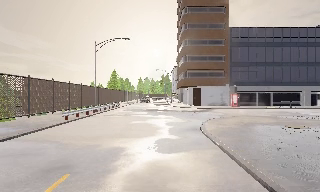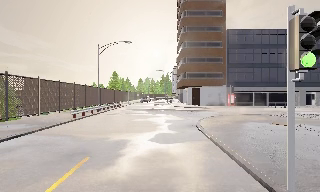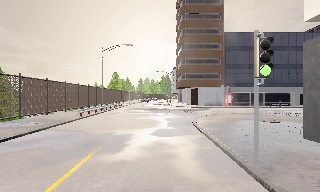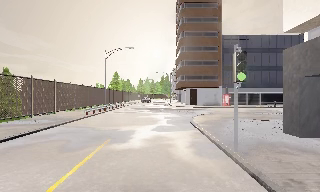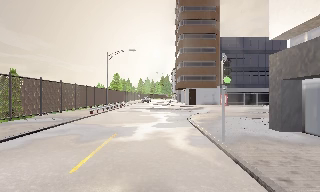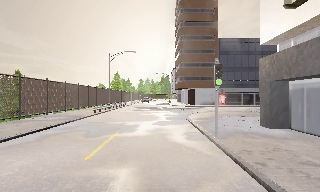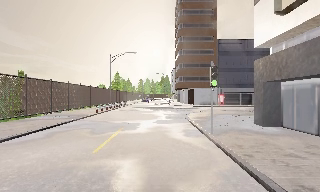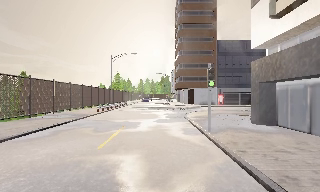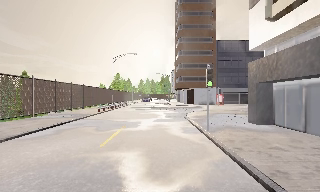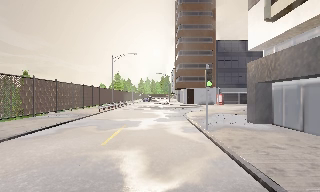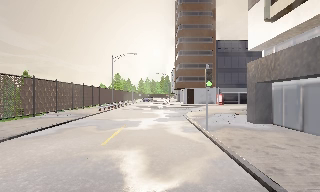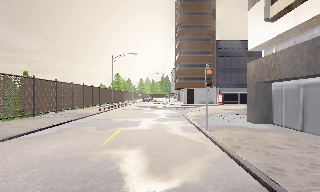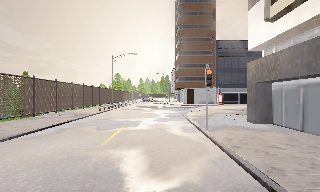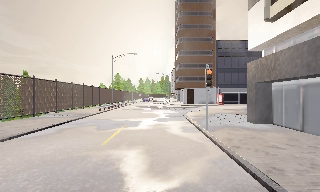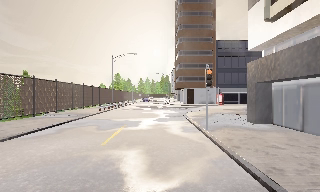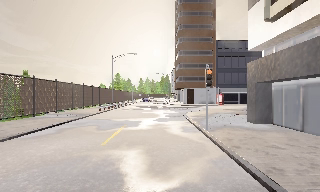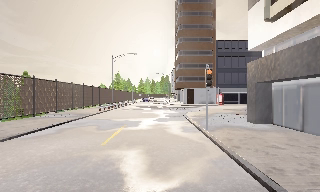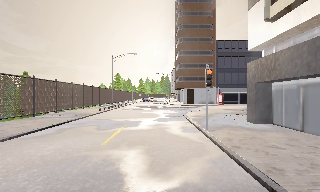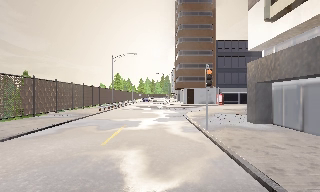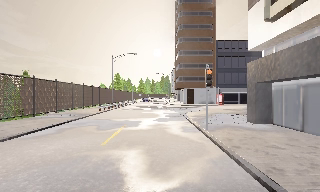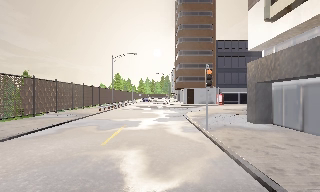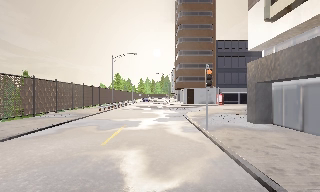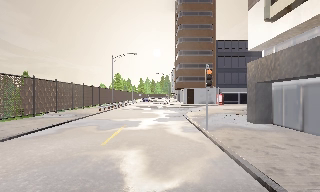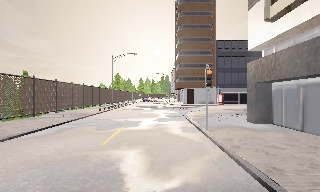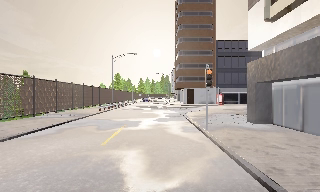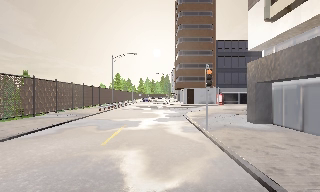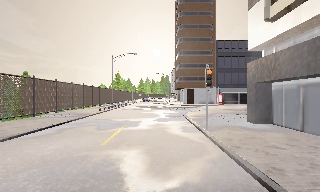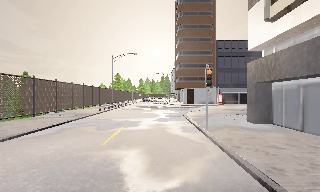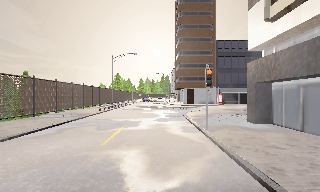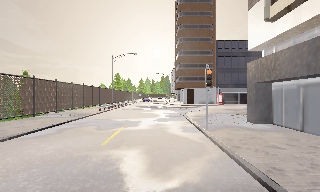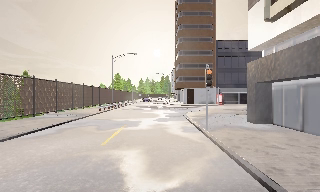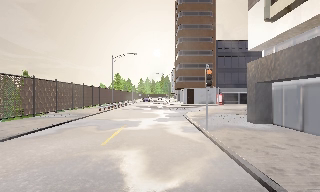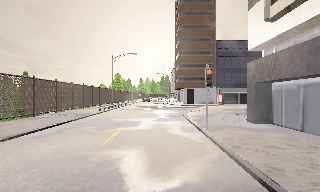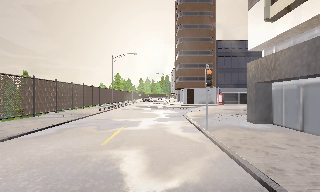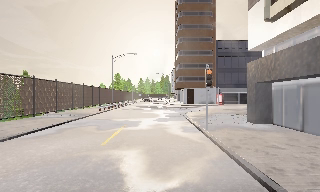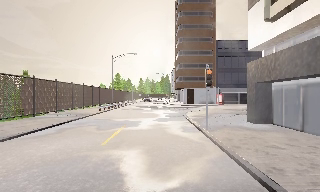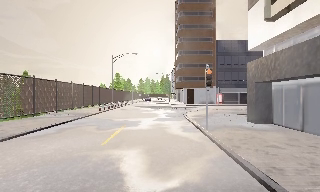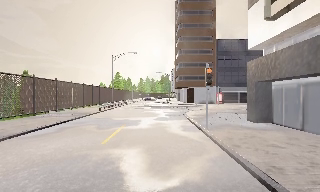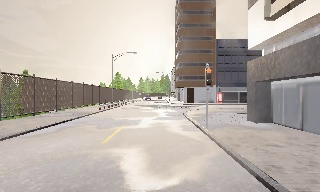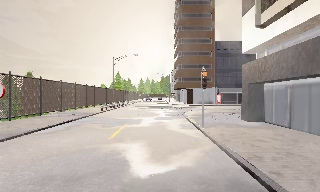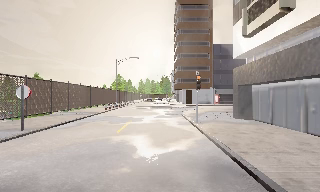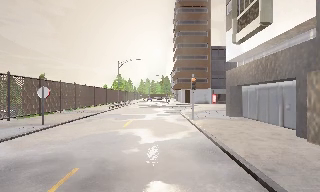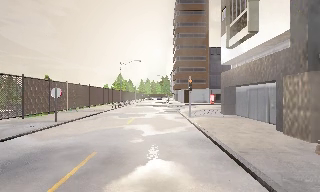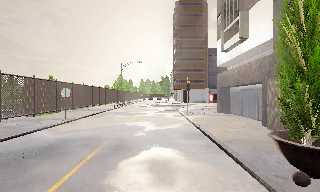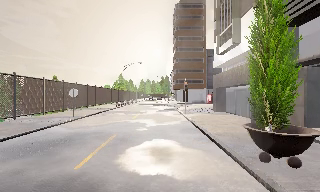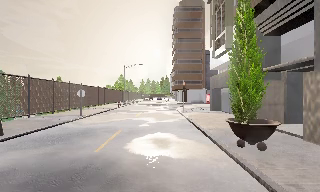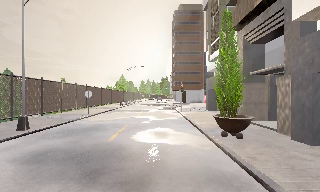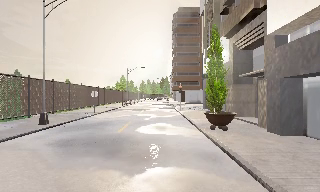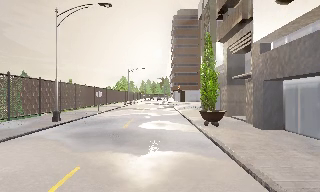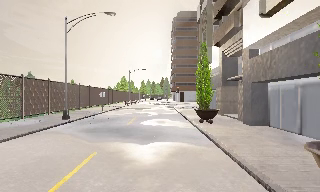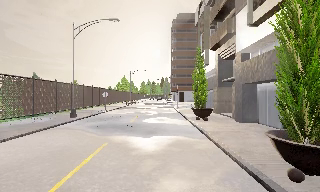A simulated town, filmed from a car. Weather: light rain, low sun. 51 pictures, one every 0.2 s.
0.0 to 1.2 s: The camera travels backward, about 5 m, so what stands in front gets smaller.
1.2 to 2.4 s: The camera travels backward, about 0.5 m, so what stands in front gets smaller. It loses speed.
2.4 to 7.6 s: The camera keeps its place and its aim.
7.6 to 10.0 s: The camera travels backward, about 14 m, so what stands in front gets smaller.
The film runs backward here.
